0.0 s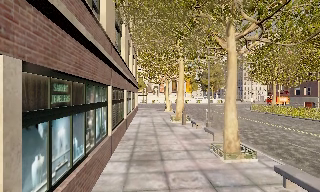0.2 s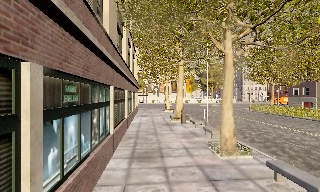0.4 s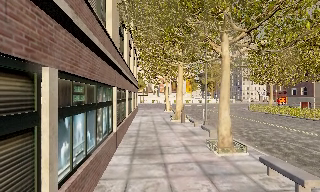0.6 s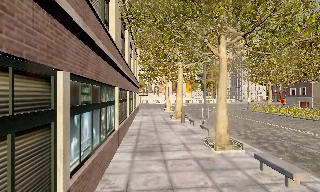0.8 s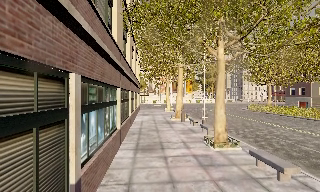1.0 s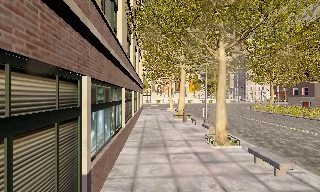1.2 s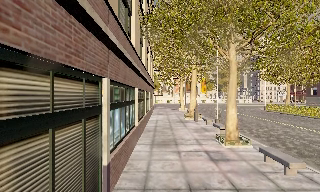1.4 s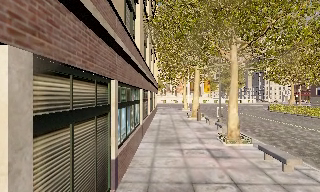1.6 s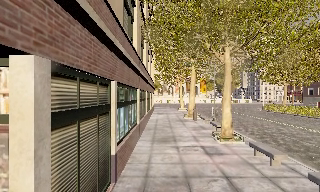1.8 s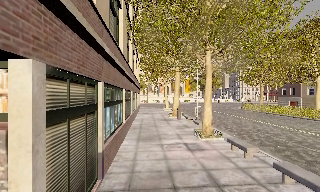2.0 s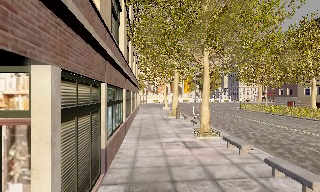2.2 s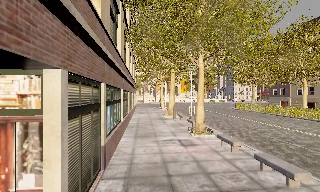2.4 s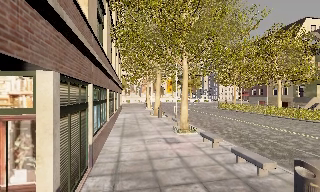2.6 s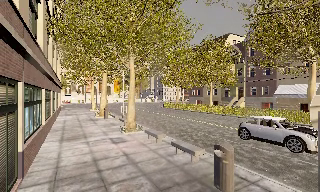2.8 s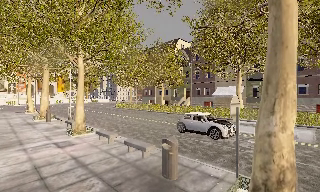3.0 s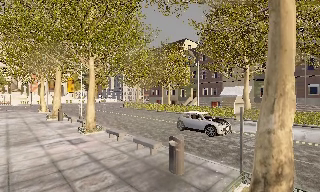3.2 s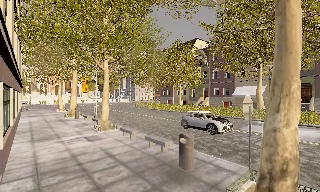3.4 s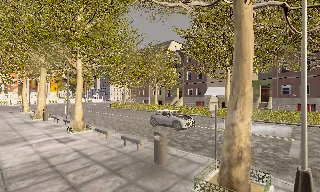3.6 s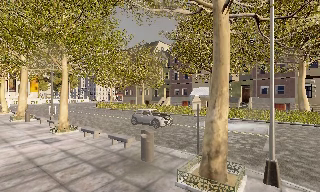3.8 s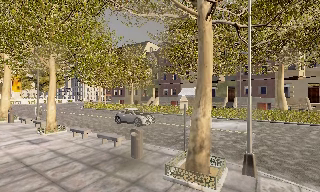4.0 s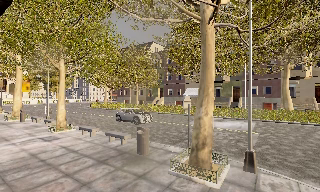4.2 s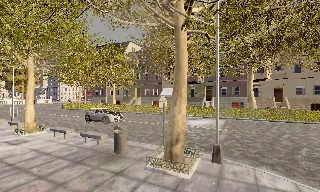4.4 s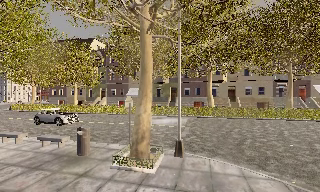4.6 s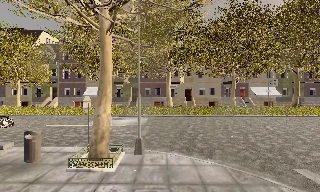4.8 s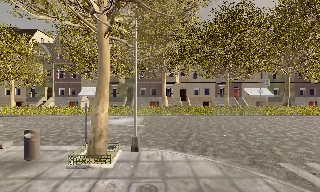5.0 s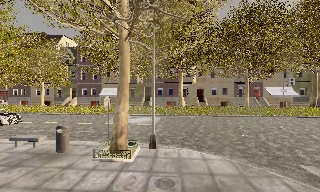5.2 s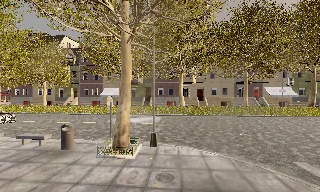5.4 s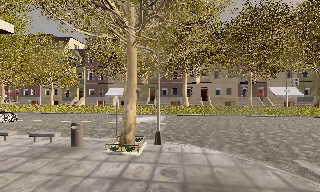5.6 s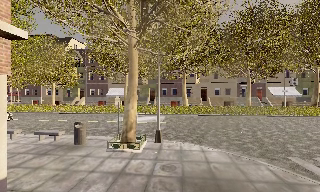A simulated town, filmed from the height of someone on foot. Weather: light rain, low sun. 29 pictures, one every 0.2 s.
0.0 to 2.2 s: The camera travels backward, about 3.5 m, so what stands in front gets smaller.
2.2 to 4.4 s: The camera pans to its right, which is clockwise from overhead, by about 70 degrees. It travels backward, about 3.5 m.
4.4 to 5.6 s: The camera travels backward, about 2 m, so what stands in front gets smaller.
The film runs backward here.
